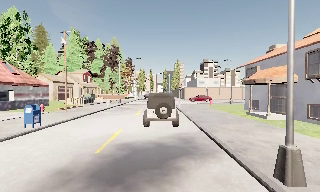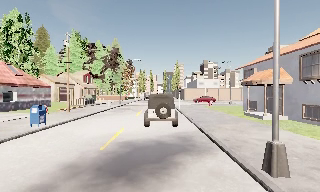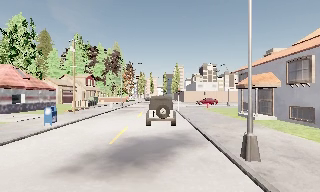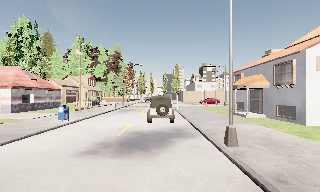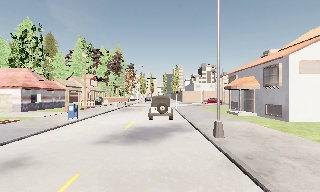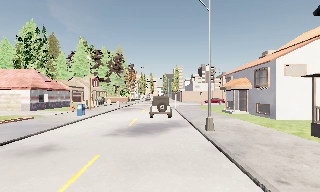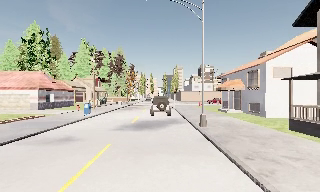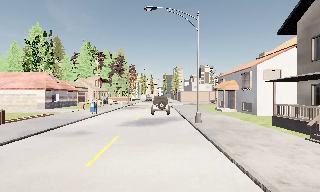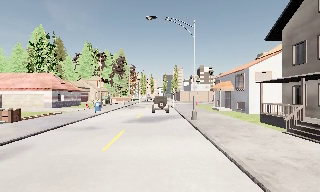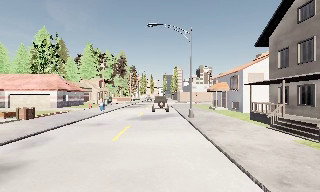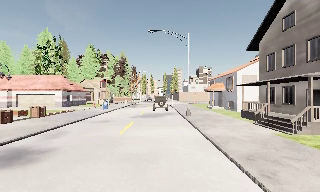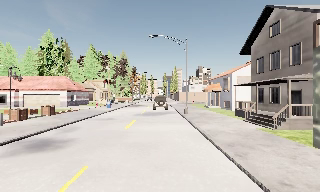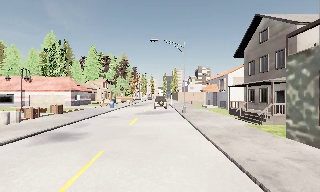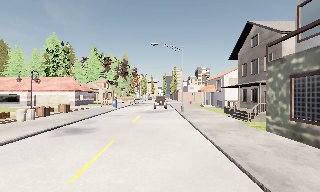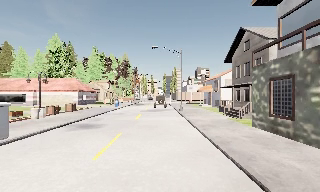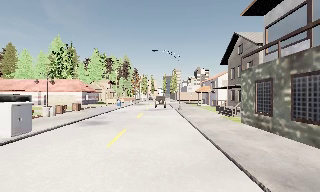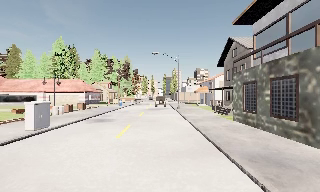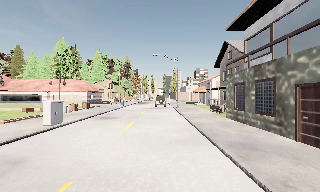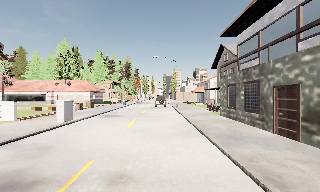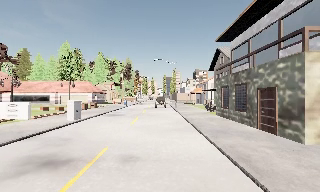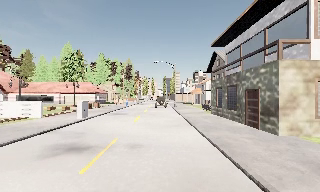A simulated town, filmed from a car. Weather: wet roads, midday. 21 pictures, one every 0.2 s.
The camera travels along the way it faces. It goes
backward.
0.0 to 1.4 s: The camera travels backward, about 8 m, so what stands in front gets smaller. It gains speed.
1.4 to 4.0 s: The camera travels backward, about 16 m, so what stands in front gets smaller.
The film runs backward here.
